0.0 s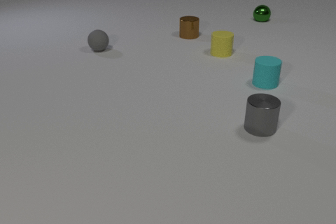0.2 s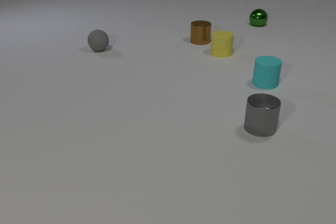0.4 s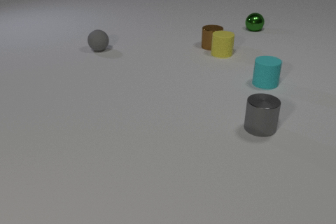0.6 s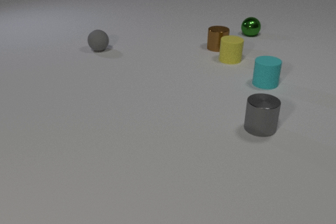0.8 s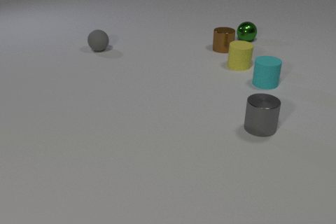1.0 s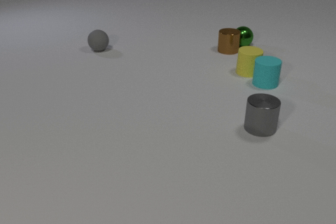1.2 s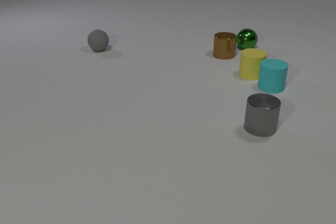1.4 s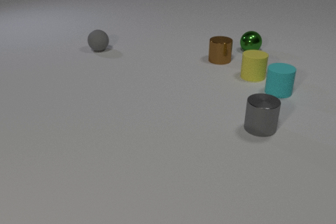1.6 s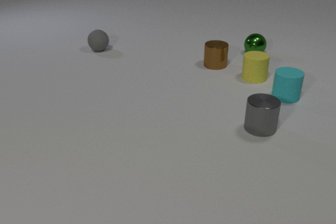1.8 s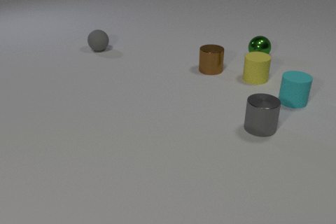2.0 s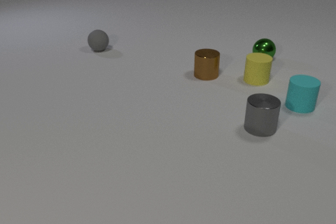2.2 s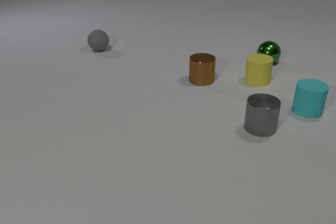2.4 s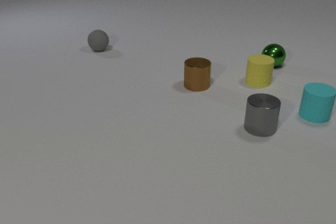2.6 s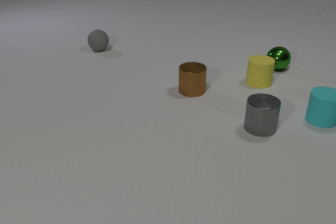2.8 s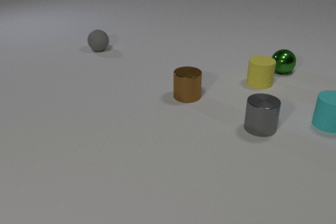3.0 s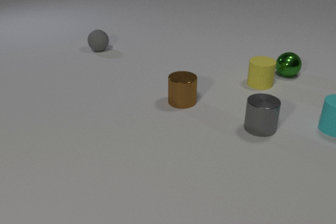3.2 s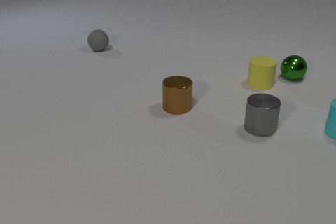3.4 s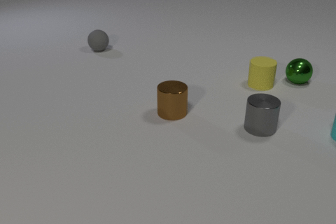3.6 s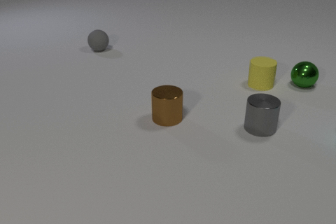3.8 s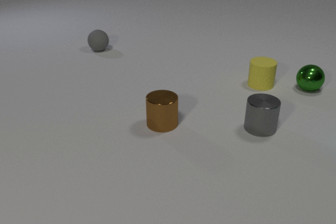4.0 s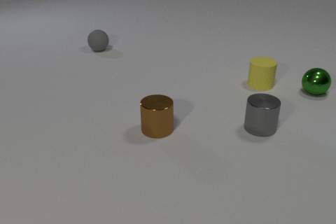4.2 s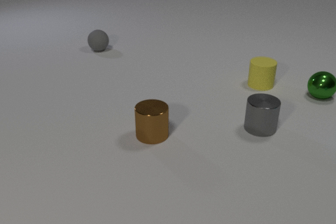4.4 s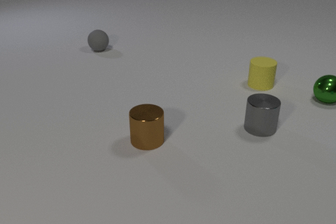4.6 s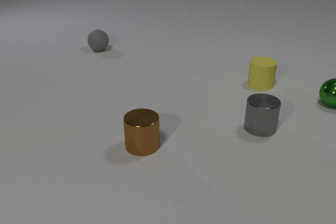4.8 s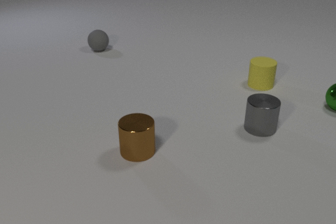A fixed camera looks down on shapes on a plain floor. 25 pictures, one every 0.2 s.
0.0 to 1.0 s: The brown metal cylinder slides to the right and toward the camera. The yellow rubber cylinder slides toward the camera and to the right. The green metal sphere rolls toward the camera. The brown metal cylinder and the yellow rubber cylinder collide. The brown metal cylinder and the green metal sphere collide.
1.0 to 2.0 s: The brown metal cylinder slides toward the camera. The yellow rubber cylinder slides toward the camera and to the right. The green metal sphere rolls toward the camera and to the right. The cyan rubber cylinder slides toward the camera and to the right. The yellow rubber cylinder and the cyan rubber cylinder collide.
2.0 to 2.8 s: The brown metal cylinder slides toward the camera. The yellow rubber cylinder slides toward the camera. The green metal sphere rolls toward the camera and to the right. The cyan rubber cylinder slides to the right and toward the camera.
2.8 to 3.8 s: The brown metal cylinder slides toward the camera and to the left. The green metal sphere rolls toward the camera and to the right. The cyan rubber cylinder slides to the right and toward the camera, leaves at the right edge.
3.8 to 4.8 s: The brown metal cylinder slides toward the camera and to the left. The green metal sphere rolls toward the camera and to the right.
How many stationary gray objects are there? 2.
Are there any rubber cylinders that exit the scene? yes.
What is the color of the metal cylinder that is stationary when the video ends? gray.
